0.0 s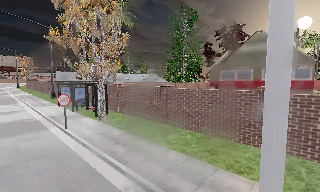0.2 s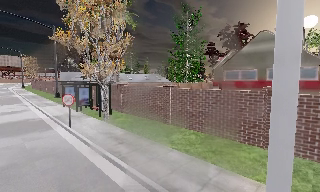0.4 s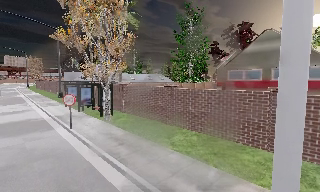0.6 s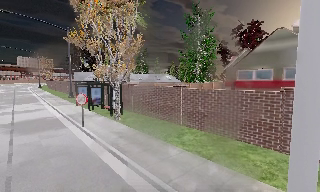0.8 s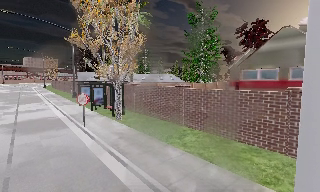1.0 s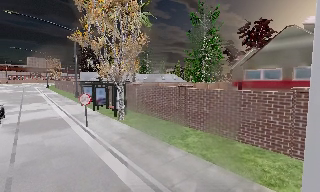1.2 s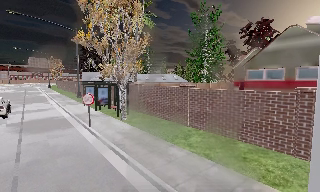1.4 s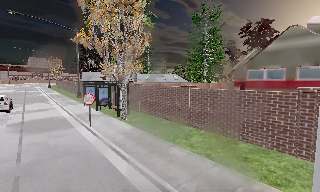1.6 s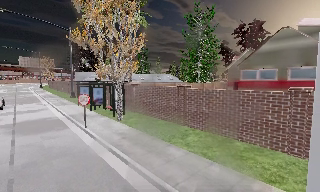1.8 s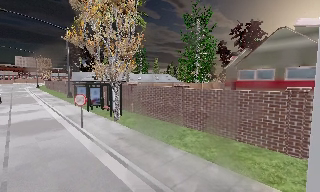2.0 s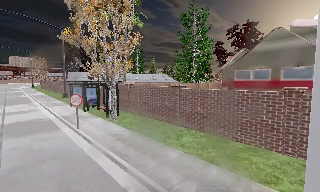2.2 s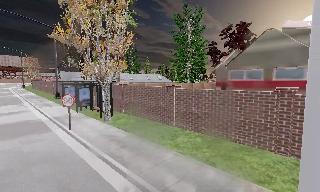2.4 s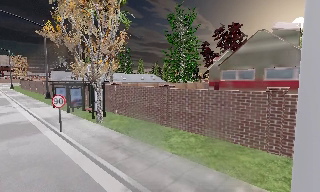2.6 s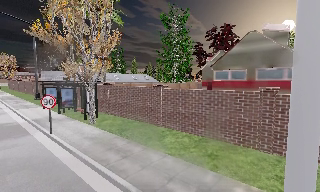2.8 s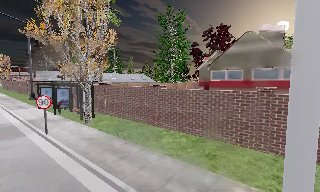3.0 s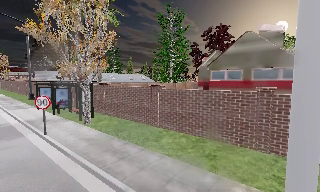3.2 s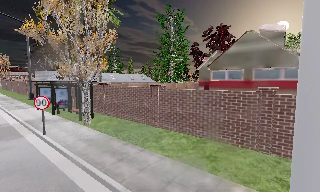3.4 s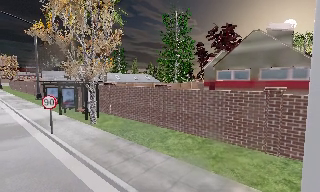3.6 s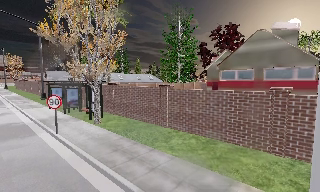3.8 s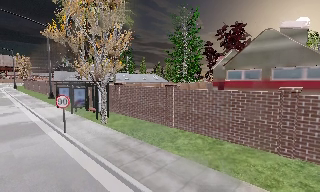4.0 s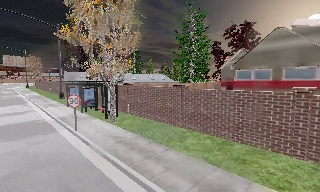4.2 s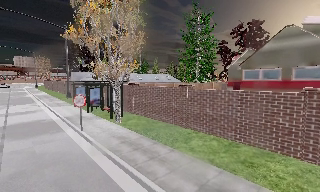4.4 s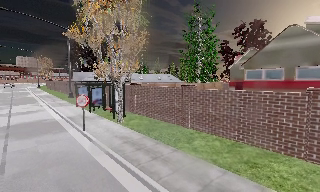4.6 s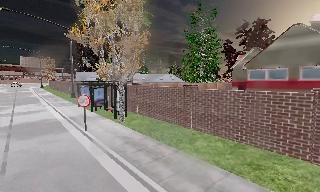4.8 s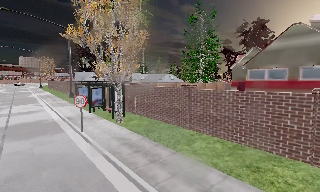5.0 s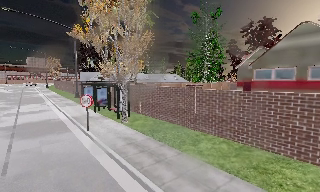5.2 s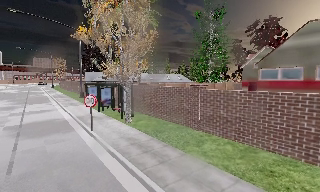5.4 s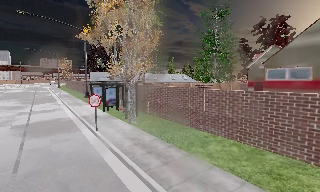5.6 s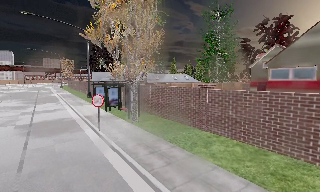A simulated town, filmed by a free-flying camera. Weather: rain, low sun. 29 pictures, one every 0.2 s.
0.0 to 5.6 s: The scene slides to the right, as the camera pans about 10 degrees to its left. It travels forward and to its left, about 1 m, so what stands in front looms larger.
The film runs forward here.
